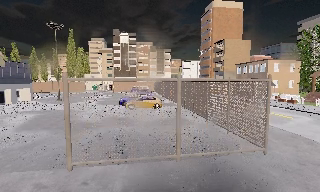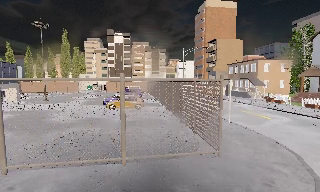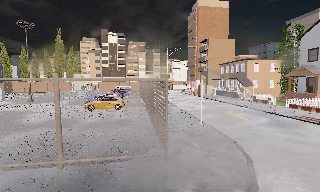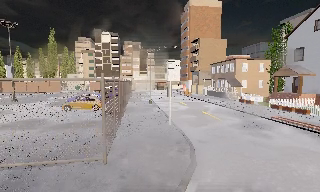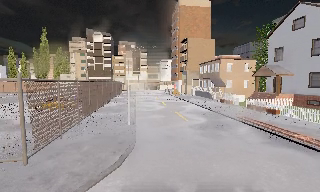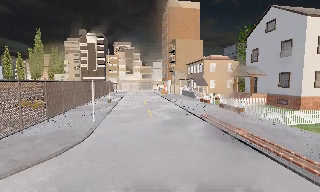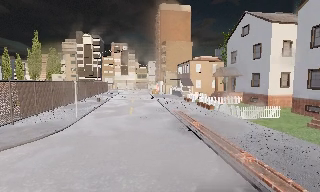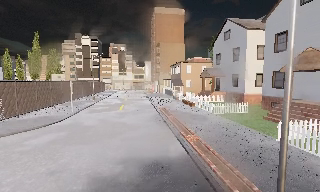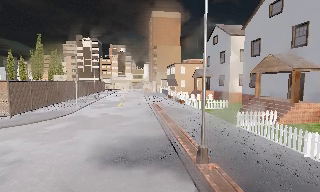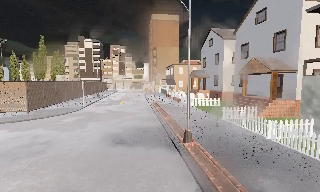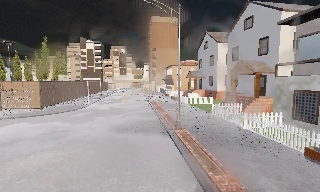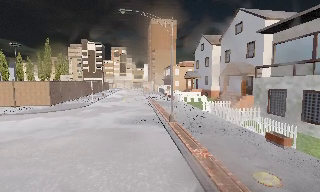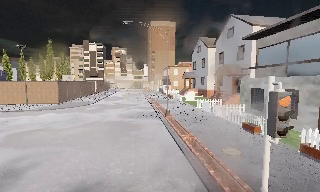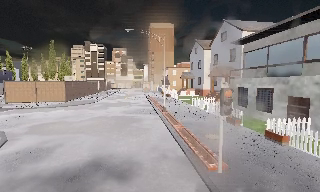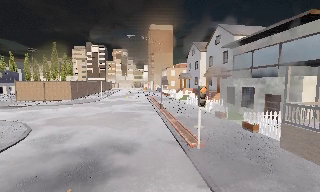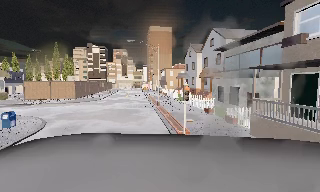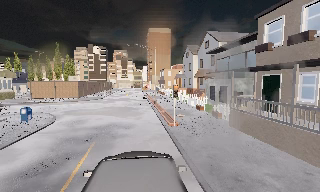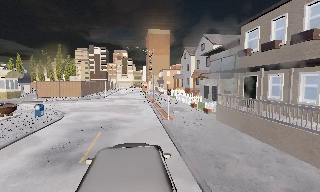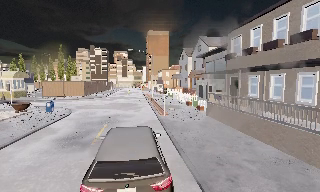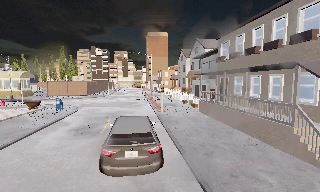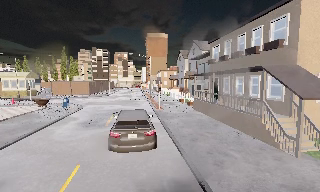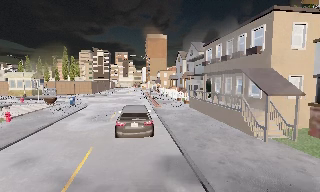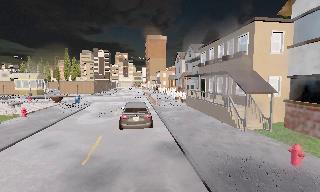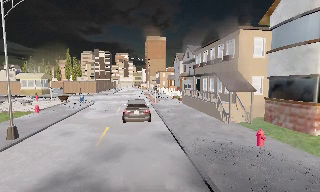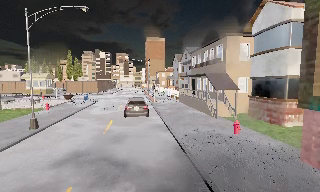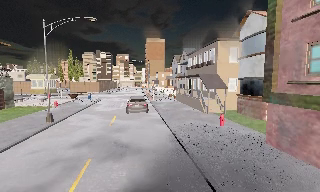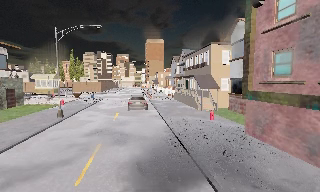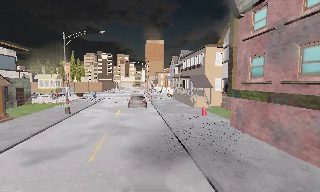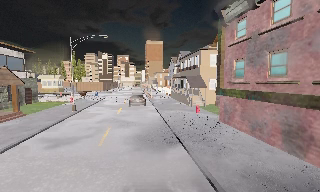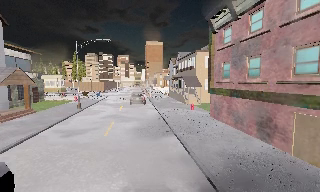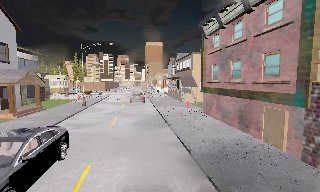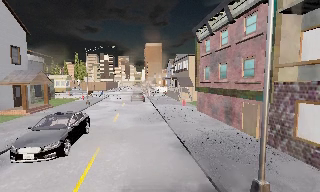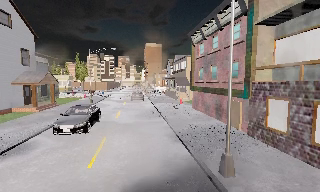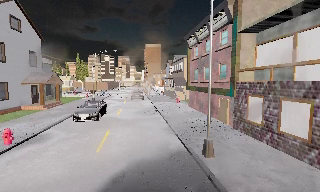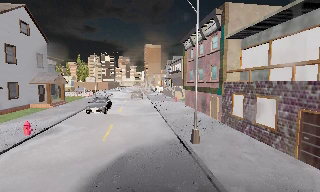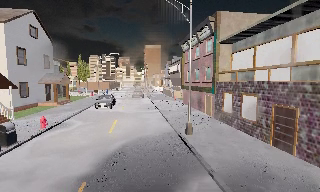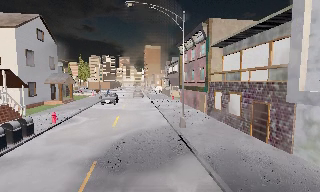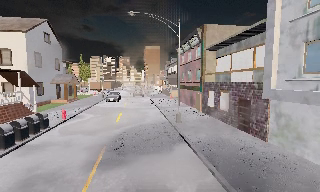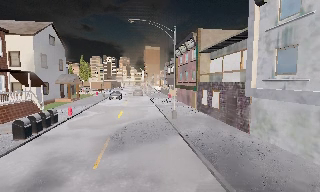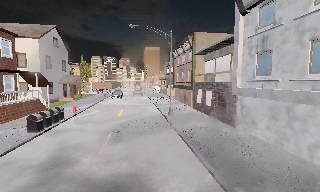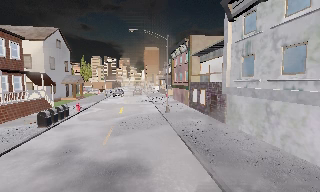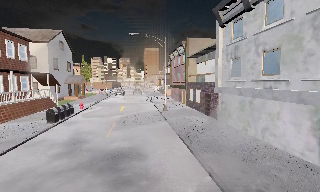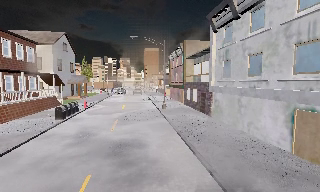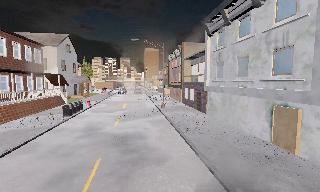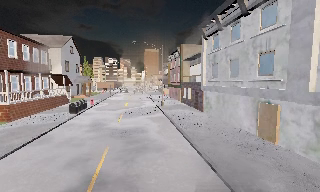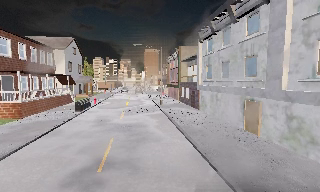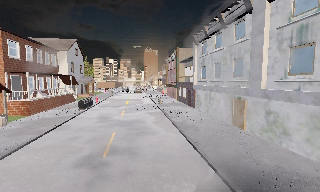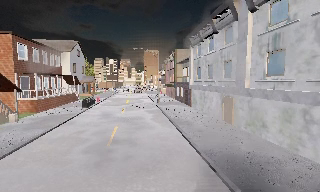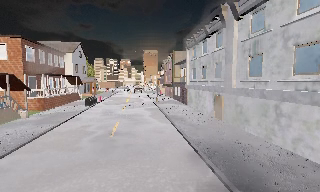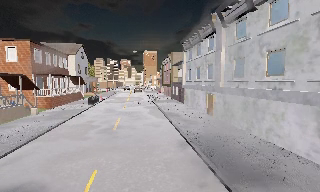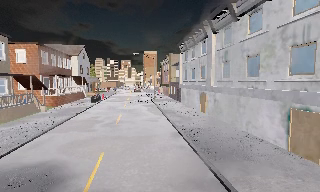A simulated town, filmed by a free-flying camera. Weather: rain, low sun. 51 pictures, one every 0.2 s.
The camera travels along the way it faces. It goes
backward.
0.0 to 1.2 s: The camera travels to its right, about 14 m, so close, fixed things drift to the left.
1.2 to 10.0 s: The camera travels backward, about 70 m, so what stands in front gets smaller.
The film runs backward here.
